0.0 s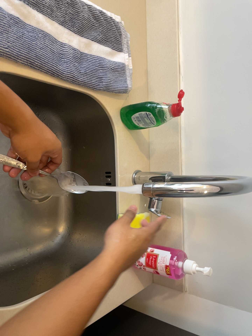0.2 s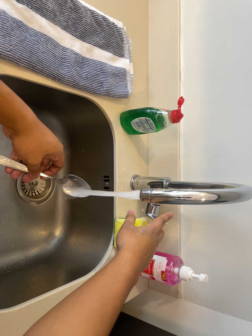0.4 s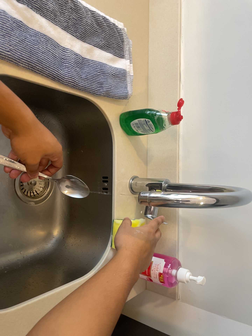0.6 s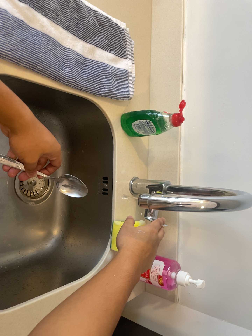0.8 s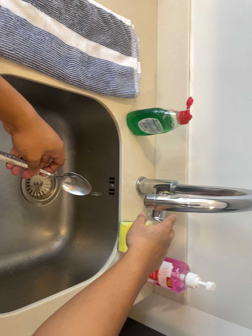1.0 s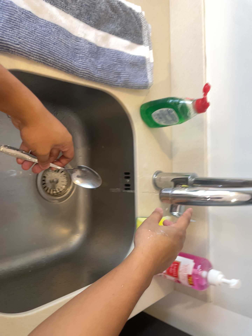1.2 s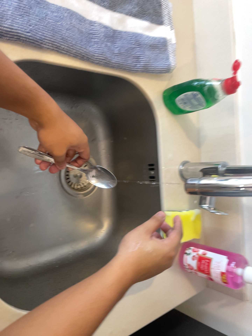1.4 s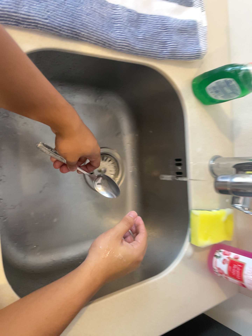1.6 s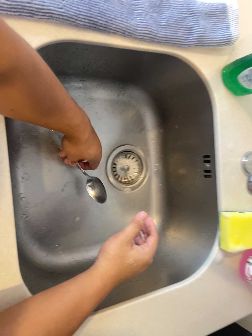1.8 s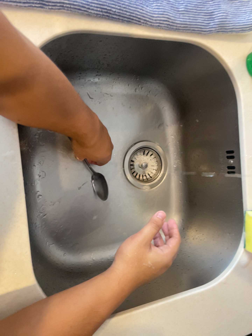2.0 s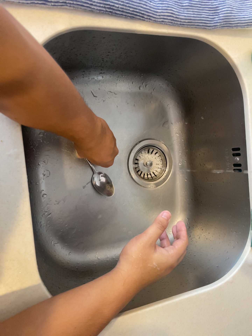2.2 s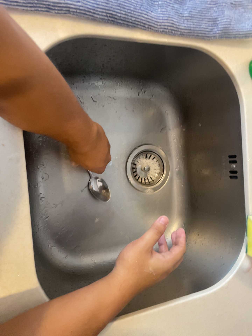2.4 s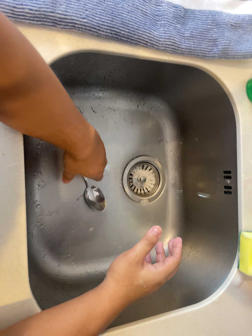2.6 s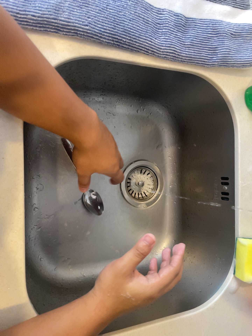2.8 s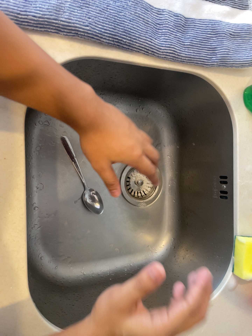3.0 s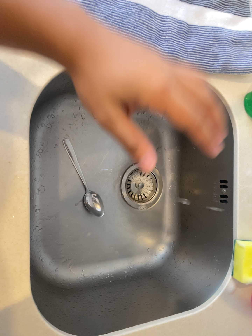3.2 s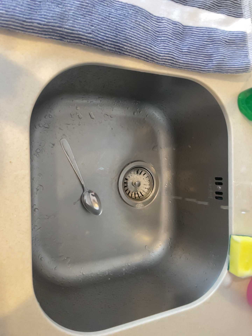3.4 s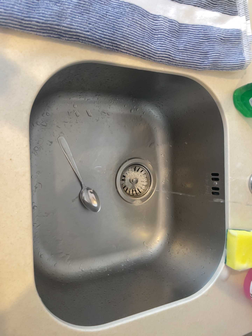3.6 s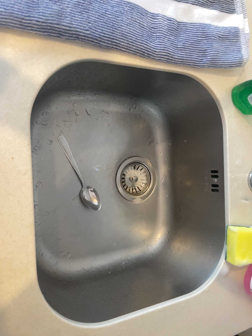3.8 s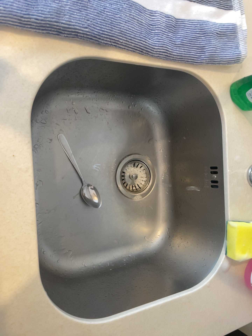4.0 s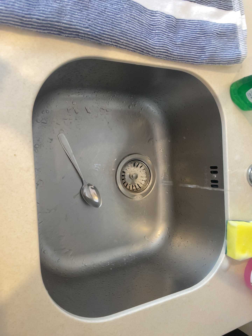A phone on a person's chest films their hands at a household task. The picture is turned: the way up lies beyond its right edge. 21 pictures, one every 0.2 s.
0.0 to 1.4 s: The camera pans to its left by about 20 degrees. It travels forward, about 10 cm, so what stands in front looms larger.
1.4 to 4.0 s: The camera shifts only a little, or ends up much as it began.
The film runs backward here.
